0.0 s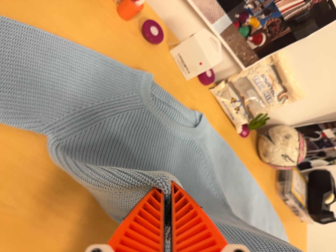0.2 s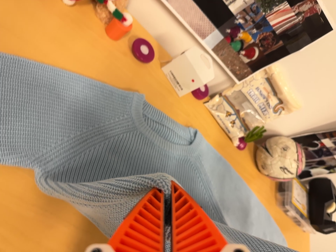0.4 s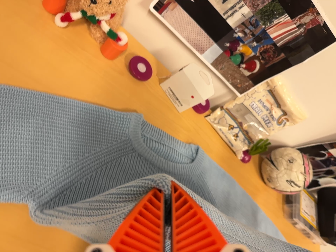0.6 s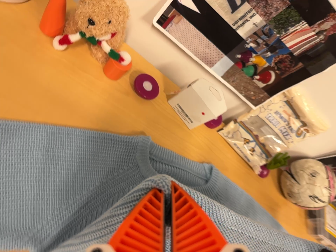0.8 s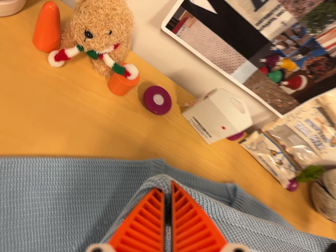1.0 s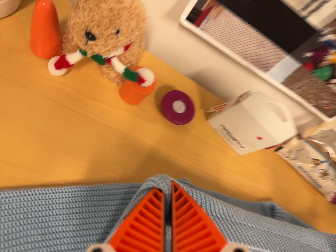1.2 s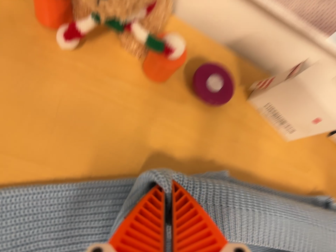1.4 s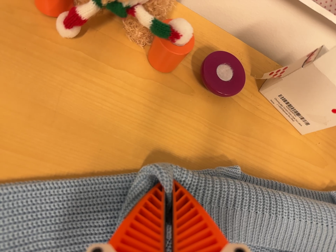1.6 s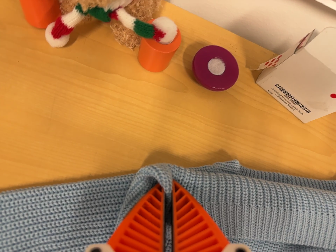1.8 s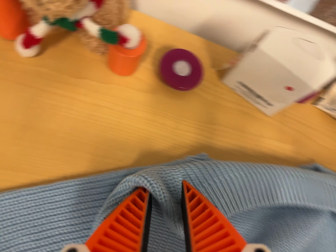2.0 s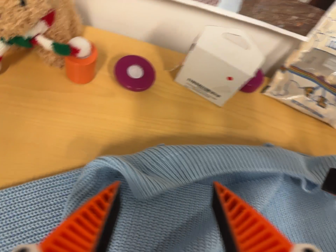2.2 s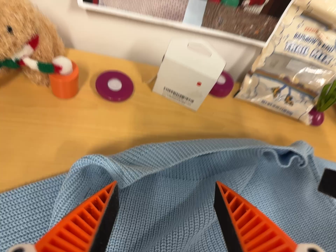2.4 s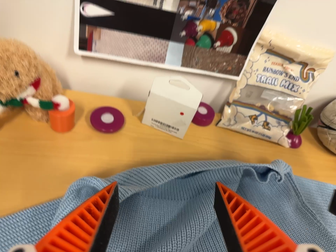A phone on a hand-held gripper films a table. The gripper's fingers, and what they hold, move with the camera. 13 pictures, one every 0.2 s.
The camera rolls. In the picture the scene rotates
counterclockwise.
0.0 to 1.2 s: The scene slides to the right, as the camera pans about 20 degrees to its left. It travels forward and toward the top of its view, about 28 cm, so what stands in front looms larger. It rolls about its line of sight by about 10 degrees, and the scene rotates counterclockwise.
1.2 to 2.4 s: The camera travels to its right, backward and toward the bottom of its view, about 16 cm, so close, fixed things drift to the left. Its aim tips toward the top of its view by about 20 degrees. It rolls about its line of sight by about 25 degrees, and the scene rotates counterclockwise.
The film runs forward here.
